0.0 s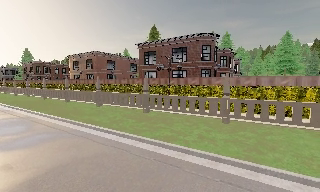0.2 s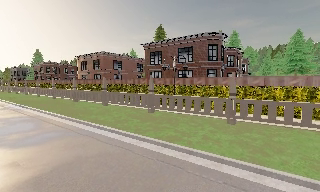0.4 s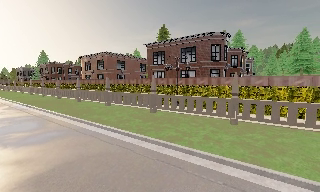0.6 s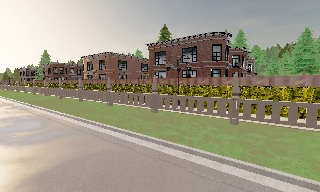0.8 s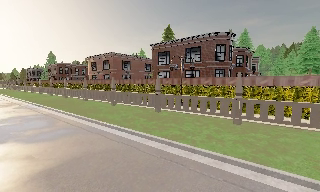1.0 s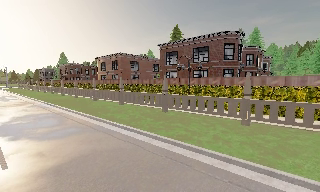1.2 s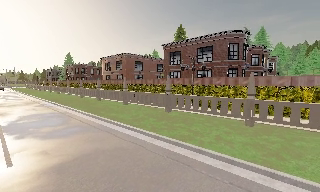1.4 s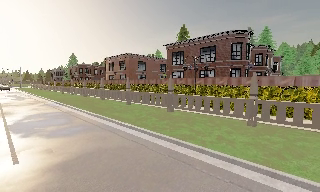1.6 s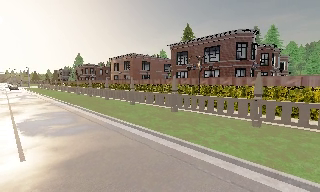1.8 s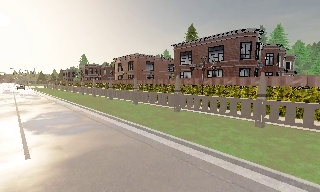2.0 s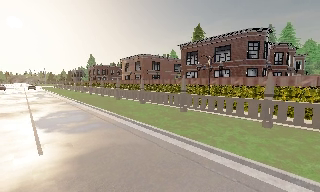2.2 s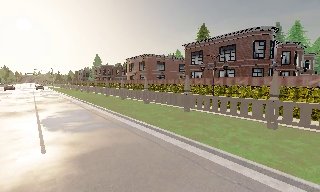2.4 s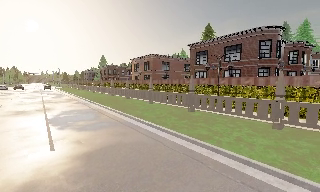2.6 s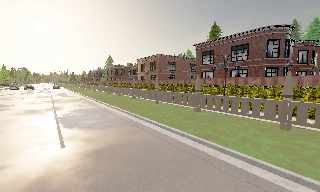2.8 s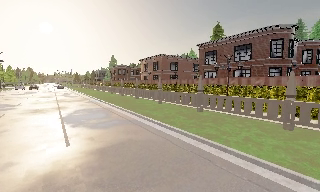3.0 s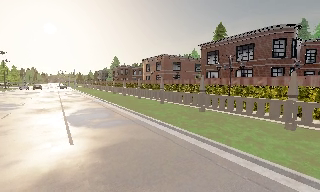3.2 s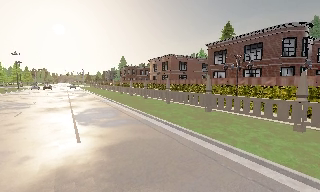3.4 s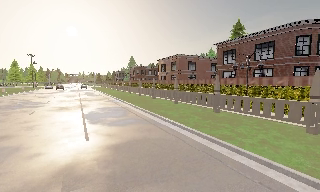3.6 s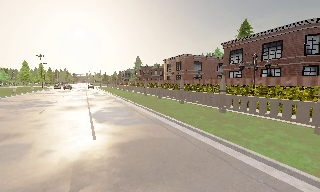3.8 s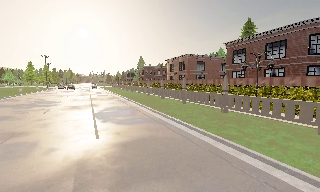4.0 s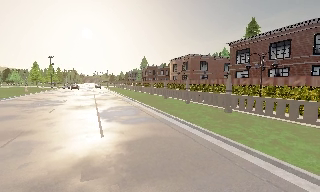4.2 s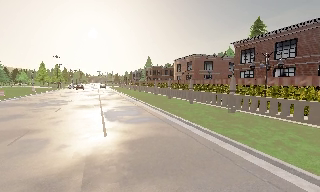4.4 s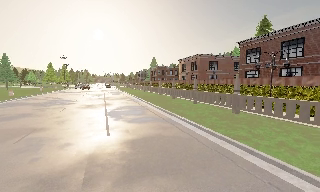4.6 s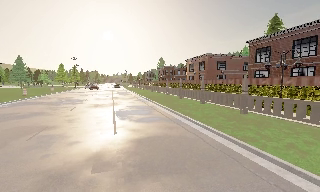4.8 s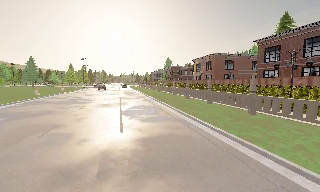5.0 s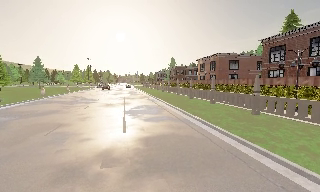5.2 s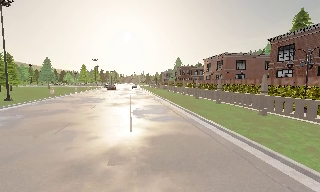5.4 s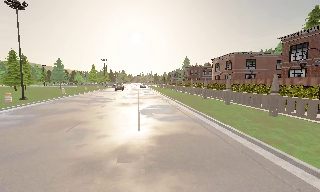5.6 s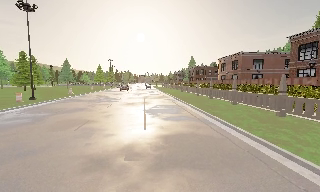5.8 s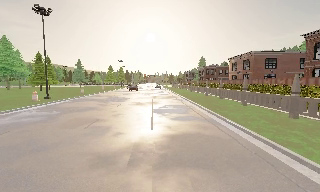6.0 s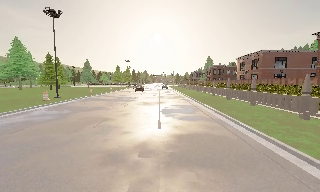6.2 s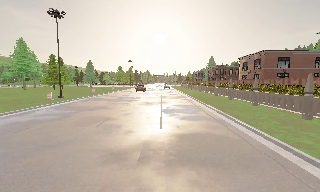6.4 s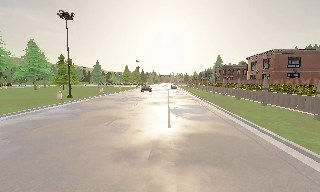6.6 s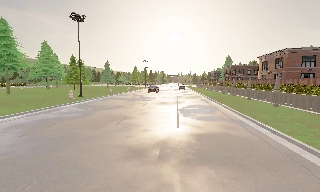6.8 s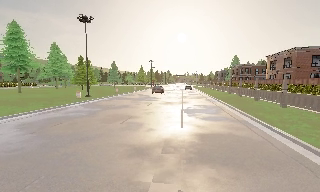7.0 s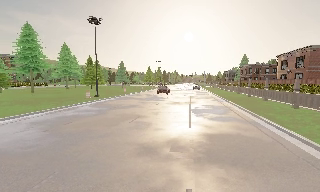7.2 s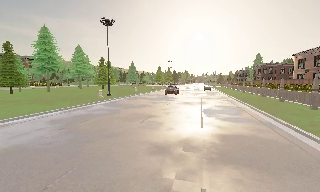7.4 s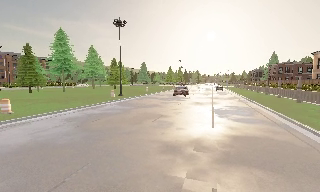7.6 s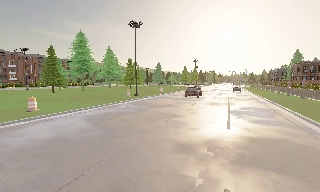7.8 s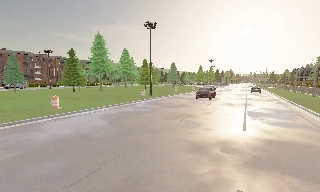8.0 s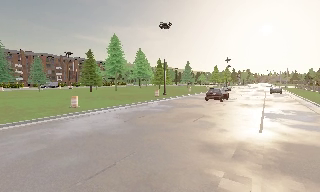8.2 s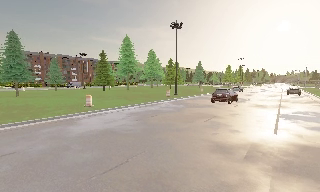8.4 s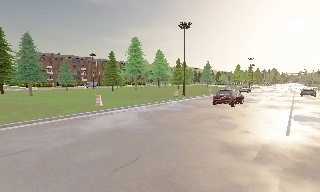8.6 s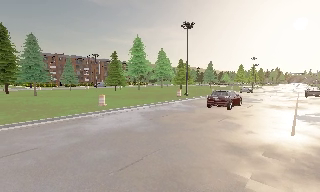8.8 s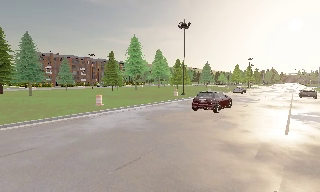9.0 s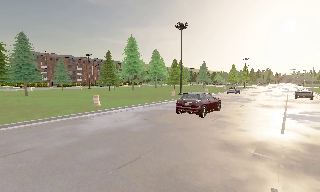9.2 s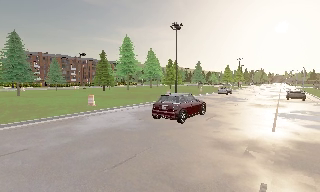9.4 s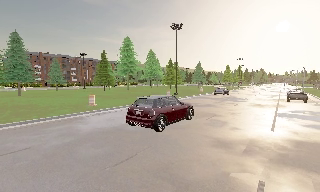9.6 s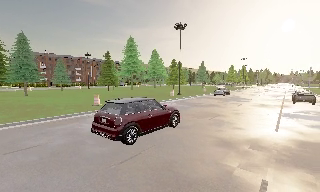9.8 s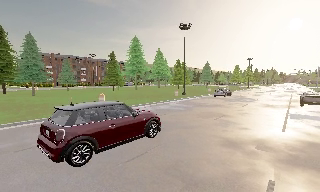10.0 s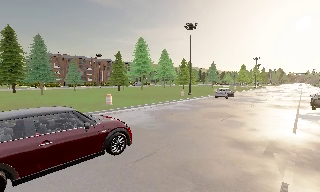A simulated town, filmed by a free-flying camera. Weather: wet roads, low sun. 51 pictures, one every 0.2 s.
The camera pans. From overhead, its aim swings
counterclockwise.
The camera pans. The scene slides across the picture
to the right.
0.0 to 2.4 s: The camera pans to its left, which is counterclockwise from overhead, by about 20 degrees. It travels to its right and backward, about 1 m.
2.4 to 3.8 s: The camera swings to its left by about 15 degrees, and the scene slides to the right. It travels backward, about 0.5 m, so what stands in front gets smaller.
3.8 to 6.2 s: The camera pans to its left, which is counterclockwise from overhead, by about 25 degrees. It travels backward and to its right, about 1 m, so what stands in front gets smaller.
6.2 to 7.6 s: The camera swings to its left by about 25 degrees, and the scene slides to the right. It travels backward, about 0.5 m, so what stands in front gets smaller.
7.6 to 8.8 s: The camera swings to its left by about 15 degrees, and the scene slides to the right.
8.8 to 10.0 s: The camera shifts only a little, or ends up much as it began.
The film runs backward here.
